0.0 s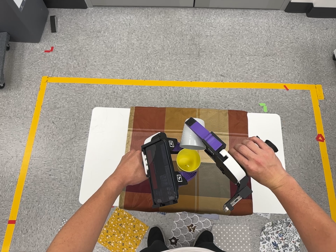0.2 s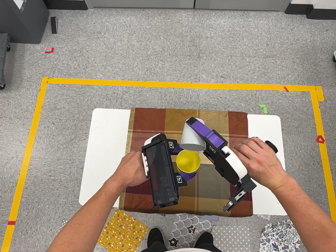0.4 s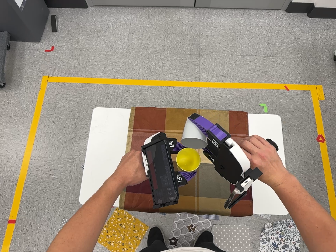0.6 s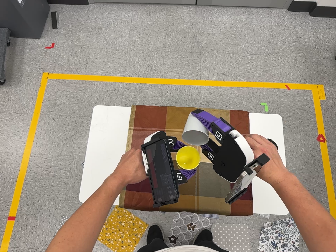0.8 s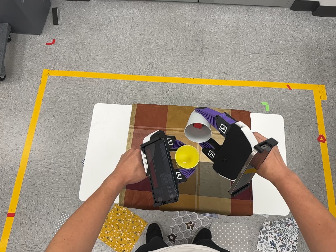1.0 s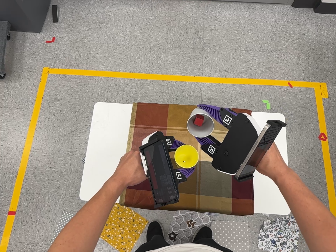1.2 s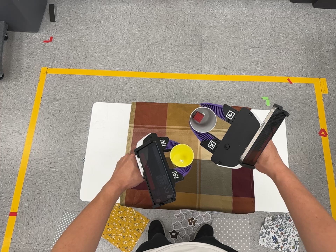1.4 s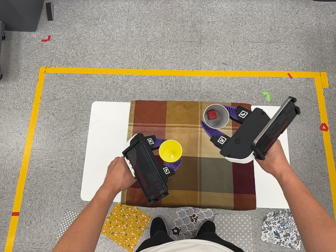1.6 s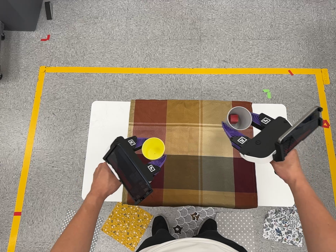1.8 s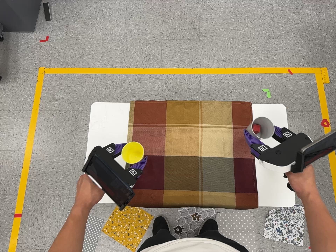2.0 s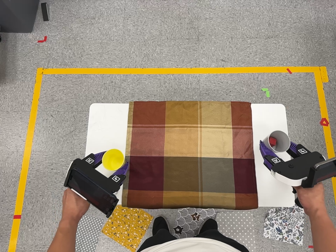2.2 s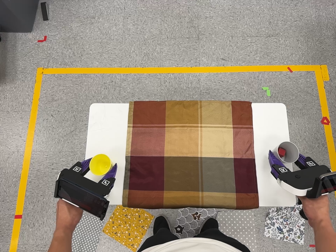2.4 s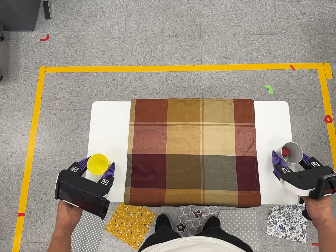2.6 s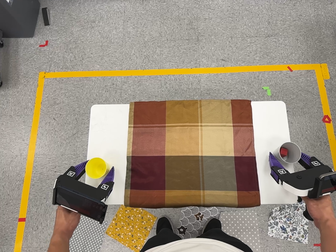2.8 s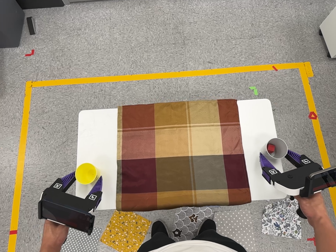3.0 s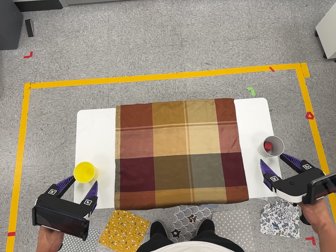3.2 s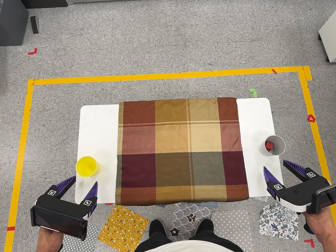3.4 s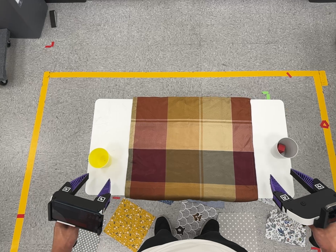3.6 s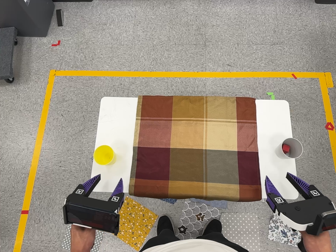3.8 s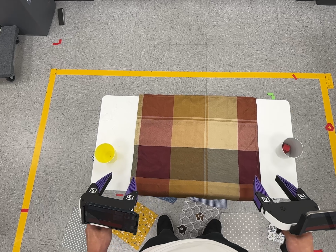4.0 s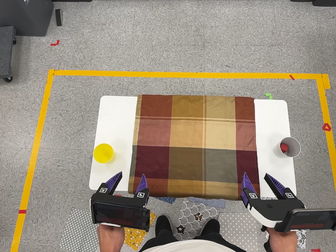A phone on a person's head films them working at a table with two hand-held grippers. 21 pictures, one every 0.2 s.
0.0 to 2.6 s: The camera shifts only a little, or ends up much as it began.
2.6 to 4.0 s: The camera travels toward the bottom of its view, about 9 cm, so close, fixed things drift upward.
The film runs backward here.
